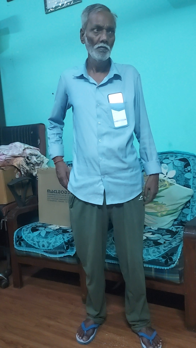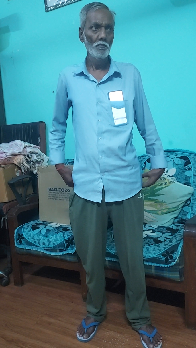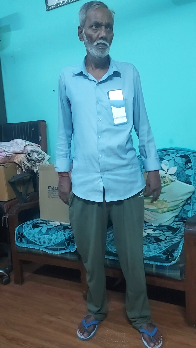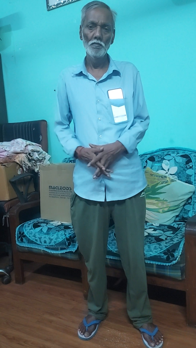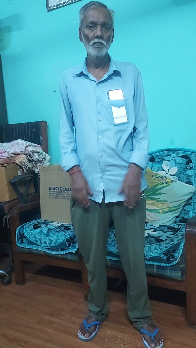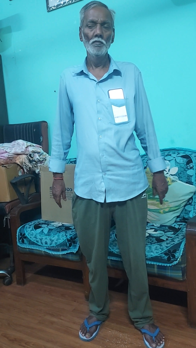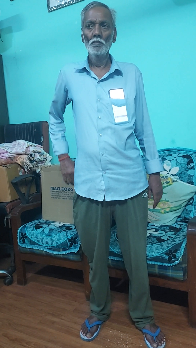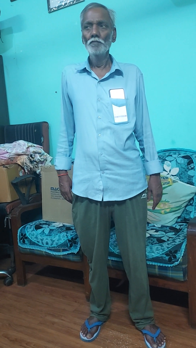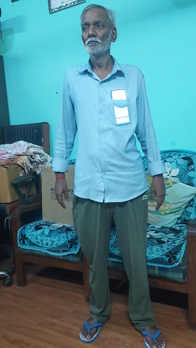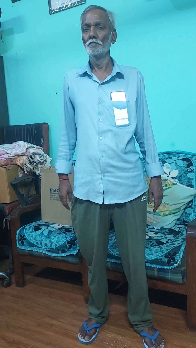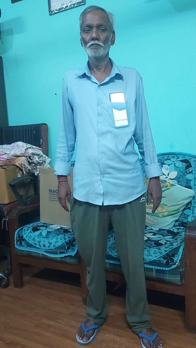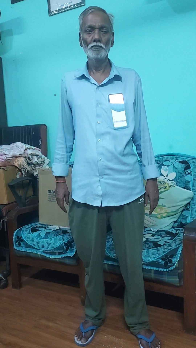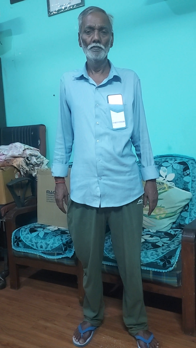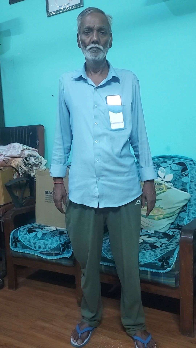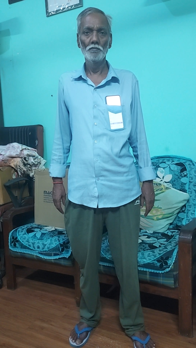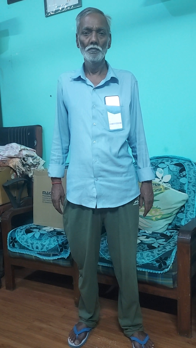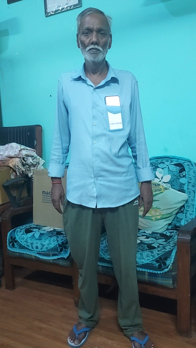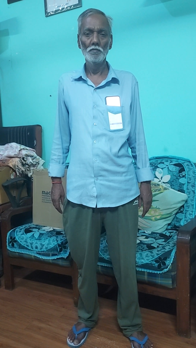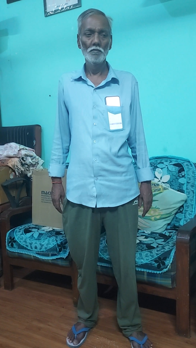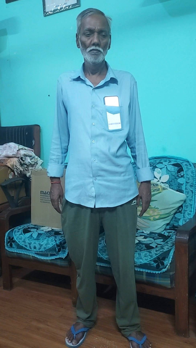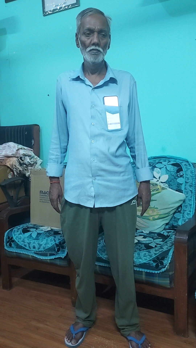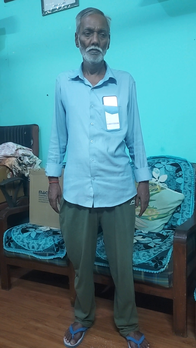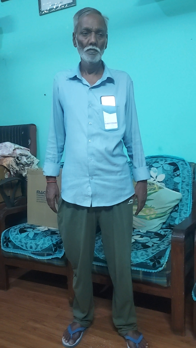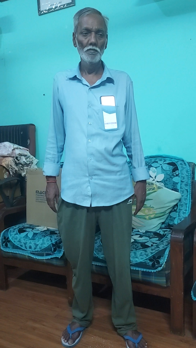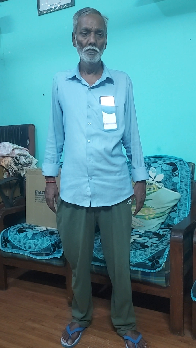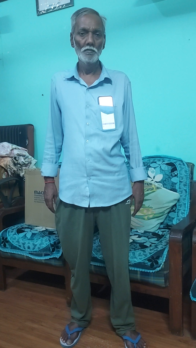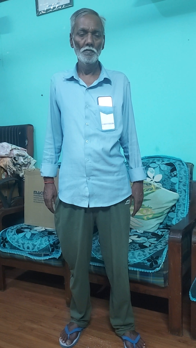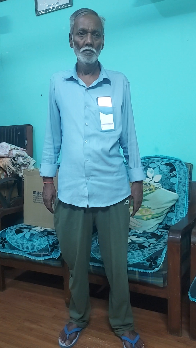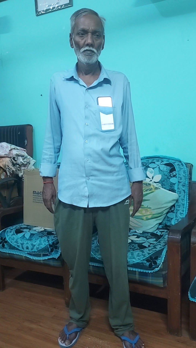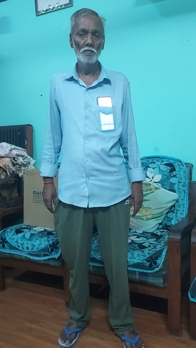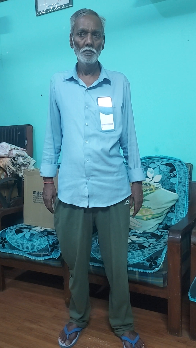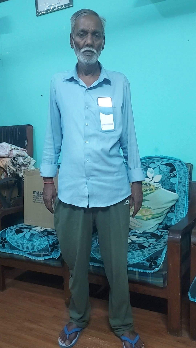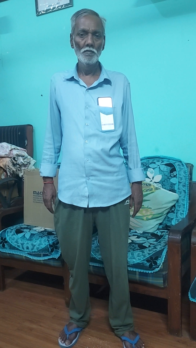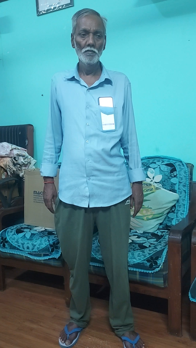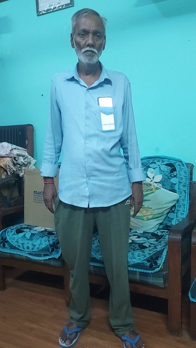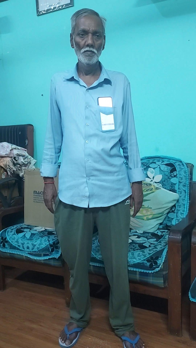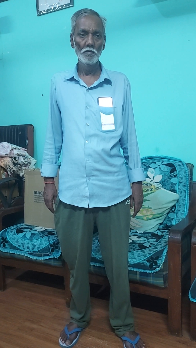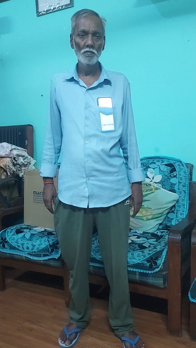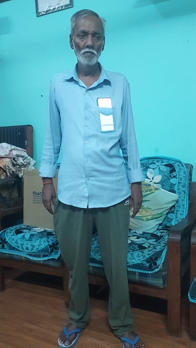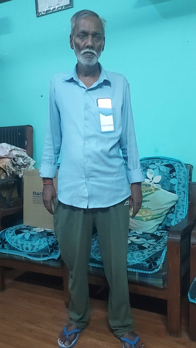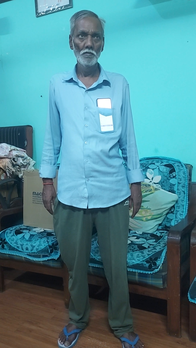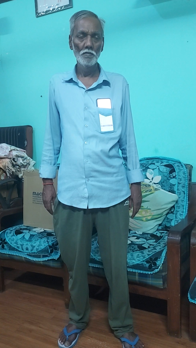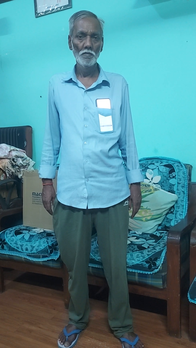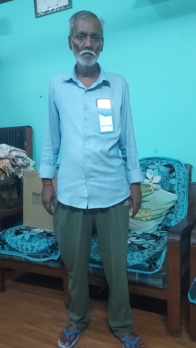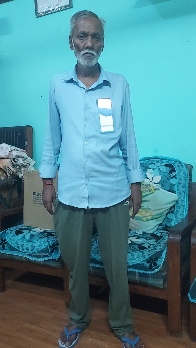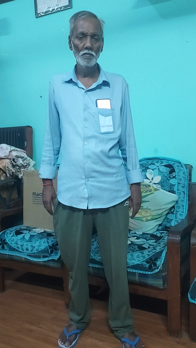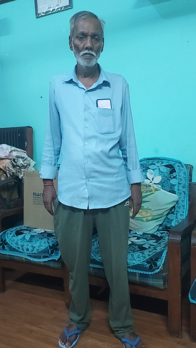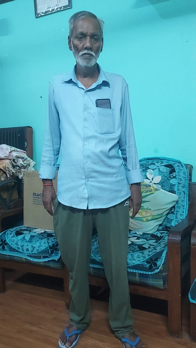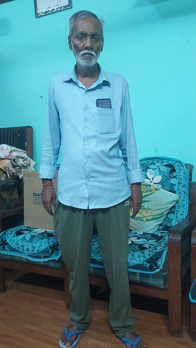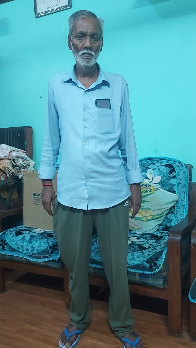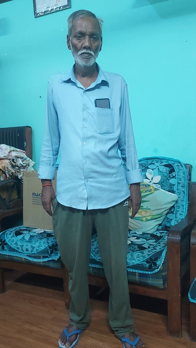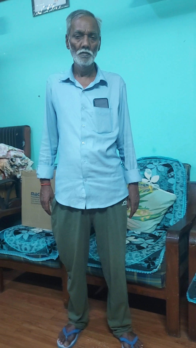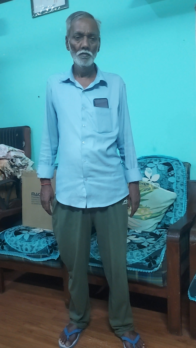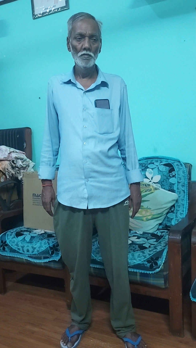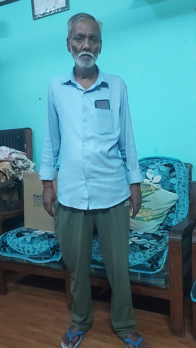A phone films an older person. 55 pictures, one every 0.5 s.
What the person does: Standing.
